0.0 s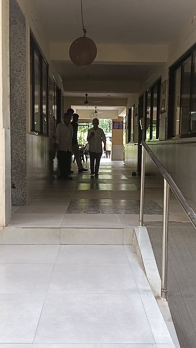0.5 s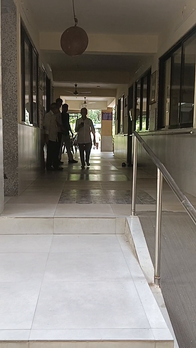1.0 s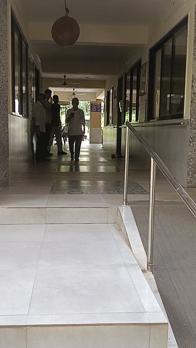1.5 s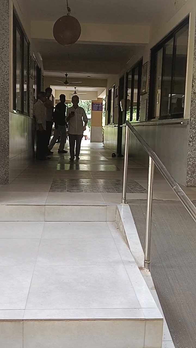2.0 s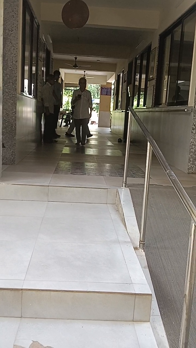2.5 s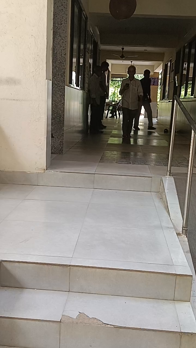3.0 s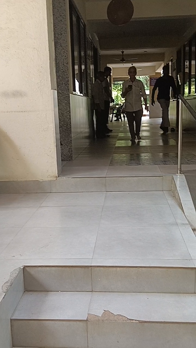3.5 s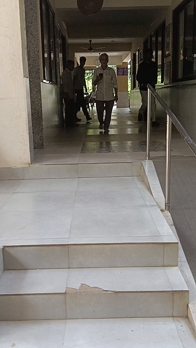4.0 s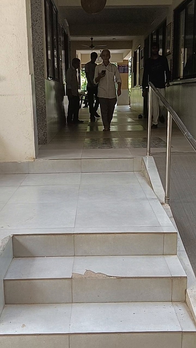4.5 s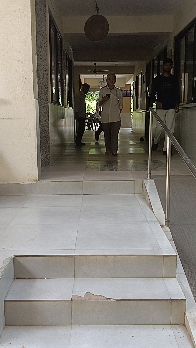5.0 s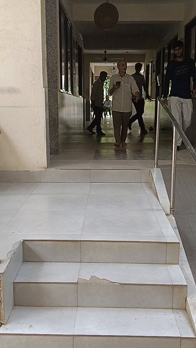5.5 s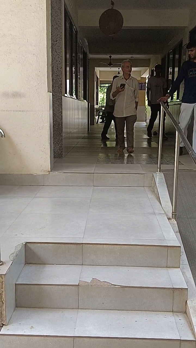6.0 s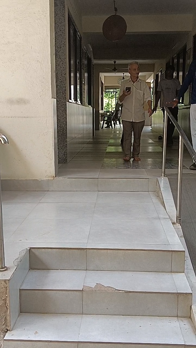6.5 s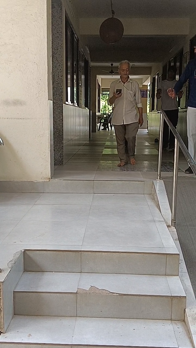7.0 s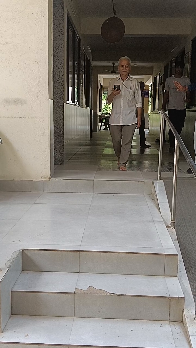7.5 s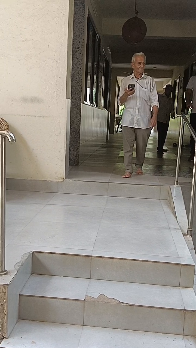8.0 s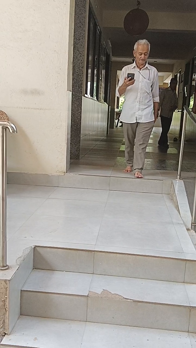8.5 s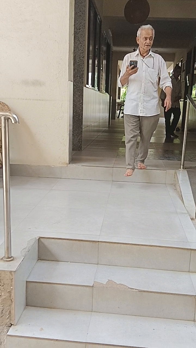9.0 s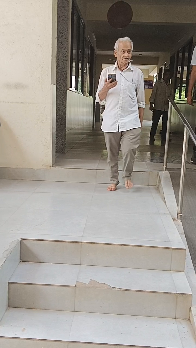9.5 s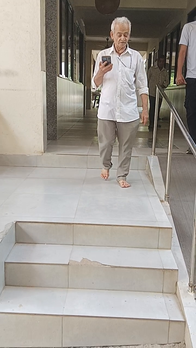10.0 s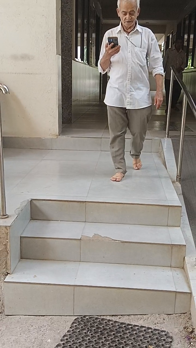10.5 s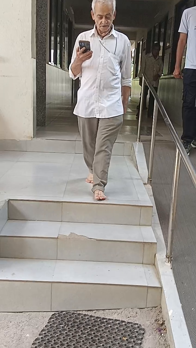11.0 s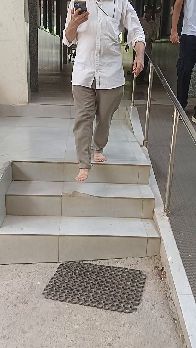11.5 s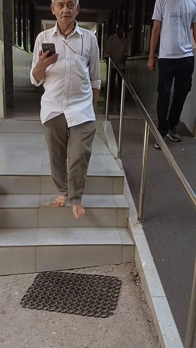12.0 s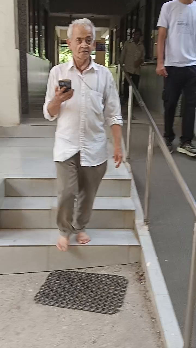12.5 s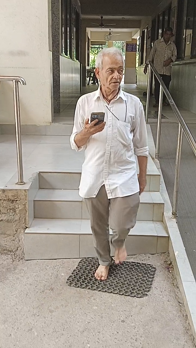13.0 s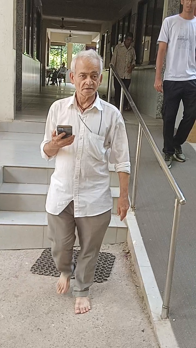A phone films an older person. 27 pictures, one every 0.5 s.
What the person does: Going down stairs.
